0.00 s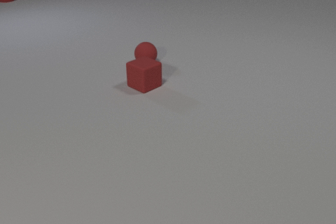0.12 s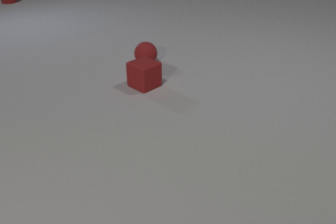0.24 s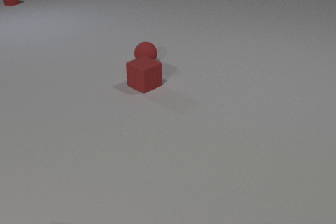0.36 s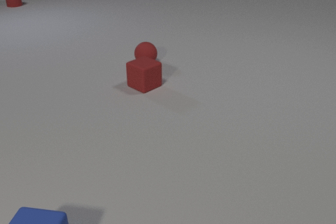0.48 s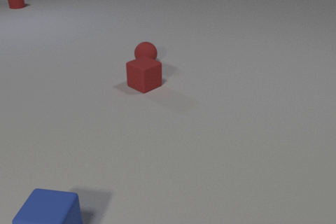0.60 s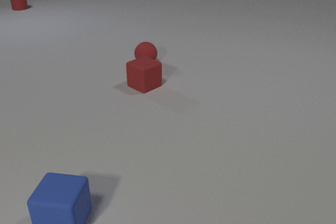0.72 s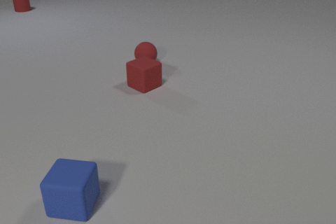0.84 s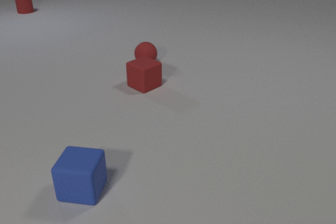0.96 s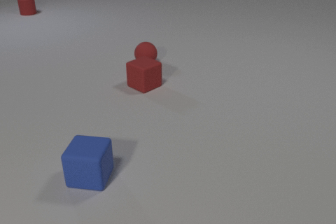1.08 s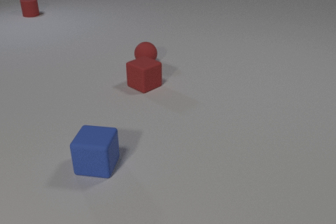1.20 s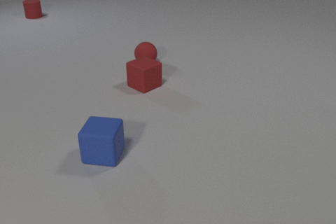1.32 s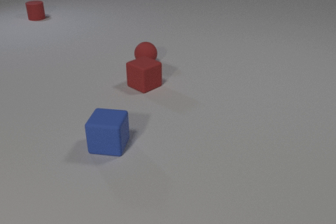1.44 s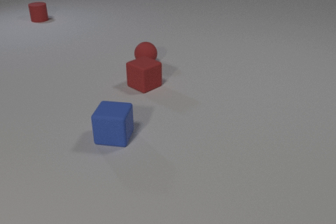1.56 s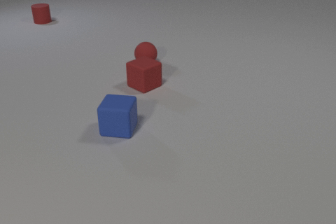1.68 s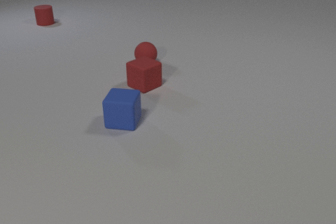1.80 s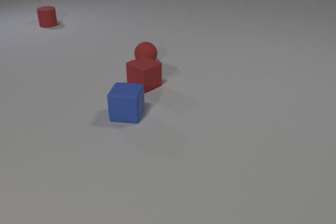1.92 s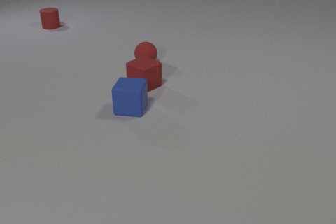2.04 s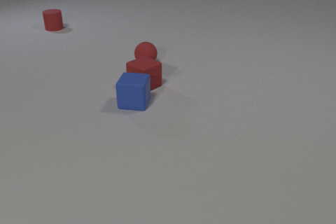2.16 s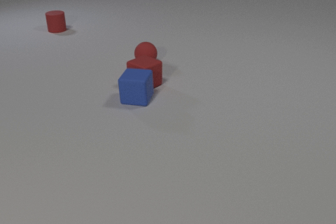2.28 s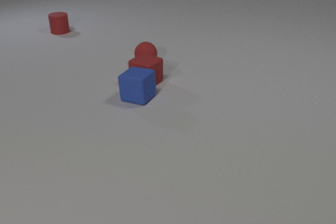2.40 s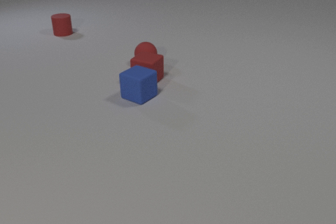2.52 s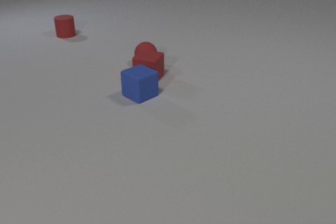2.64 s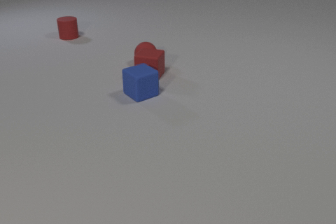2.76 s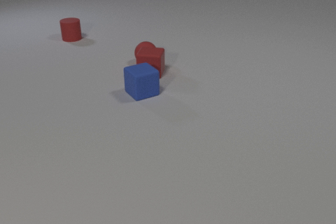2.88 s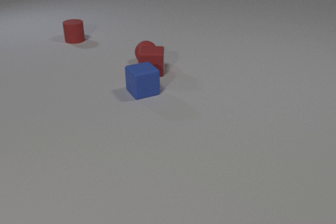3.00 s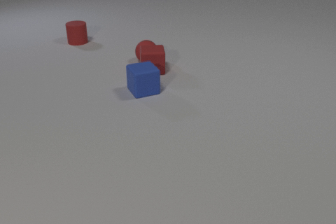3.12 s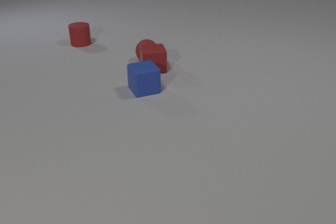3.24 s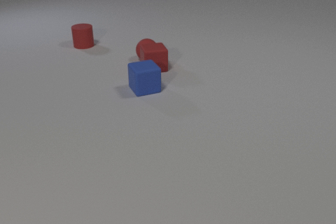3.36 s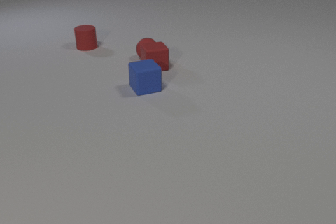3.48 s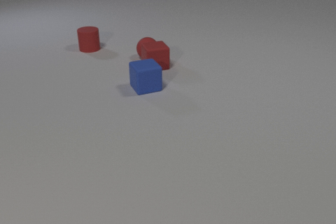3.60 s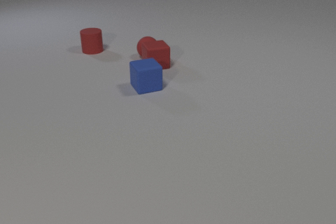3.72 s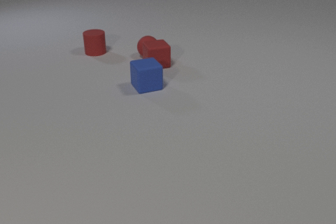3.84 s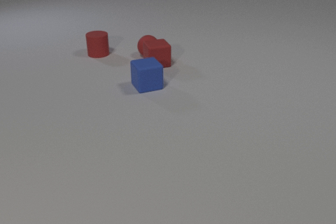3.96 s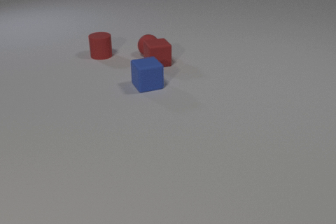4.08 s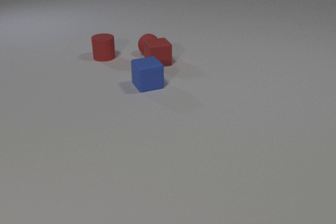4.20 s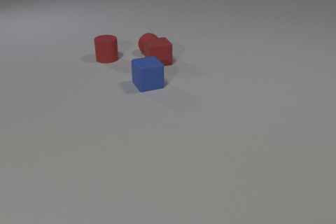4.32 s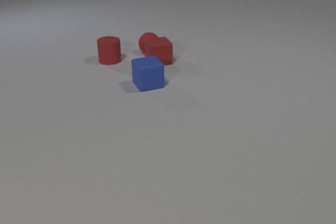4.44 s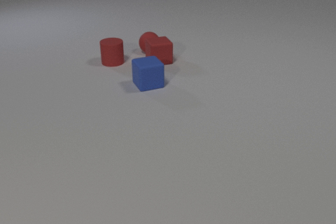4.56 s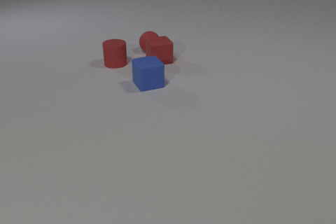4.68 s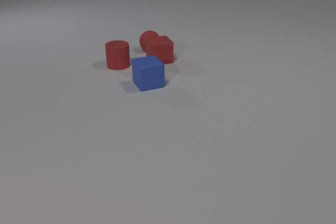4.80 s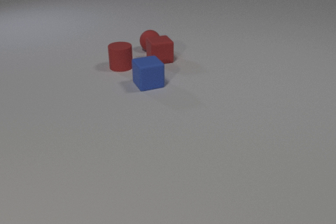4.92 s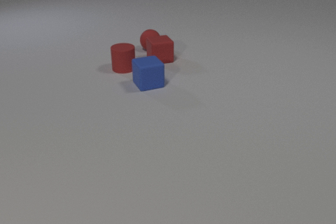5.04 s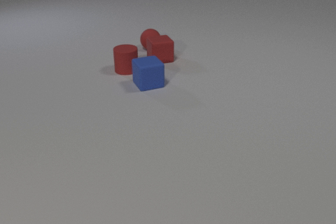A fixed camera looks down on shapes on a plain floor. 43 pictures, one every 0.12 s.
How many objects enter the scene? 1.
What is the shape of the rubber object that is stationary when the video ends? cube.
What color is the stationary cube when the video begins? red.
0.00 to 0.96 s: The blue rubber cube comes in at the bottom edge, slides away from the camera and to the right. The red rubber cylinder slides toward the camera.
0.96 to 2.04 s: The blue rubber cube slides away from the camera. The red rubber cylinder slides toward the camera.
2.04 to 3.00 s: The blue rubber cube slides away from the camera, spins so that its near face slides to the left, clockwise seen from above. The red rubber cube slides away from the camera, spins counterclockwise seen from above by about 45 degrees, its near face sliding to the right. The red rubber sphere rolls away from the camera. The red rubber cylinder slides toward the camera and to the right. The blue rubber cube and the red rubber cube collide. The red rubber cube and the red rubber sphere collide.
3.00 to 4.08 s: The blue rubber cube slides away from the camera. The red rubber cube slides away from the camera. The red rubber sphere rolls away from the camera. The red rubber cylinder slides toward the camera and to the right.
4.08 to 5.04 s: The red rubber cube slides away from the camera. The red rubber sphere rolls away from the camera. The red rubber cylinder slides toward the camera and to the right.
